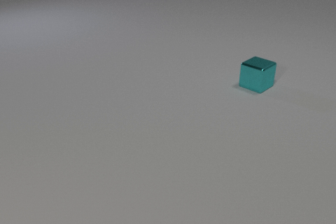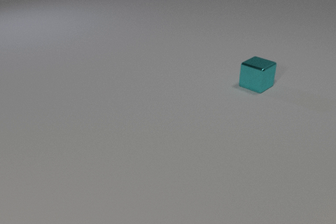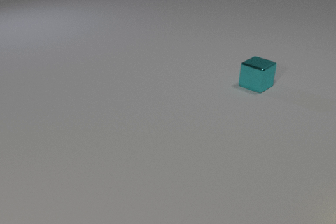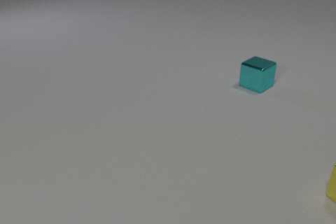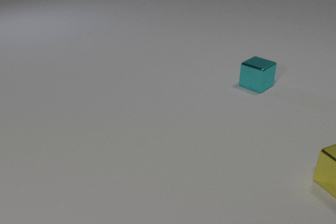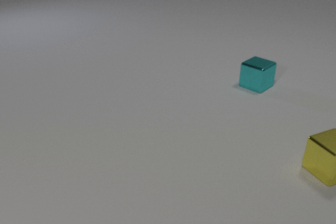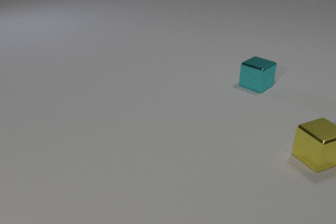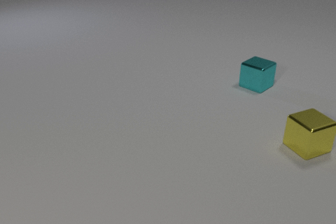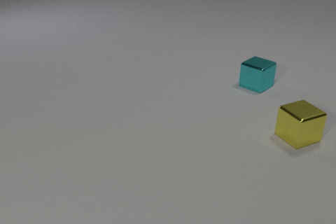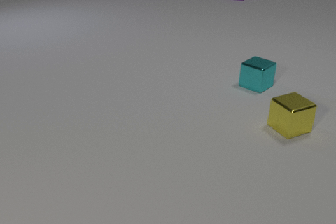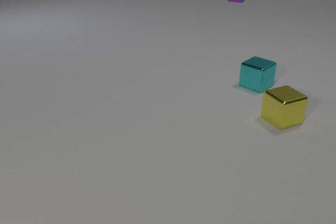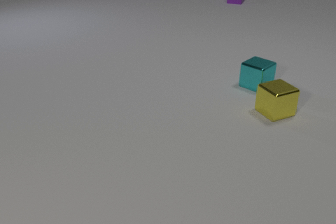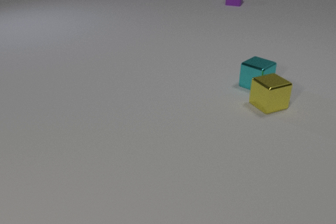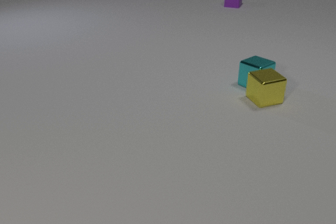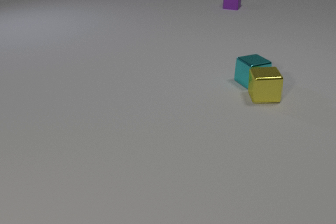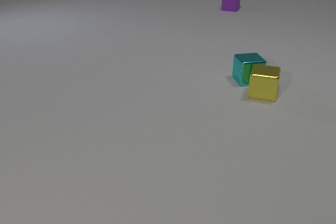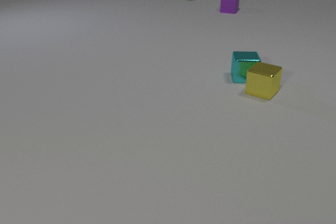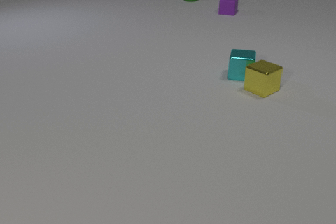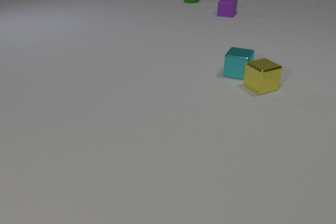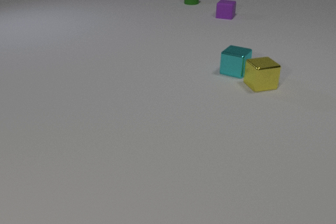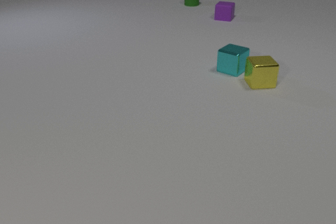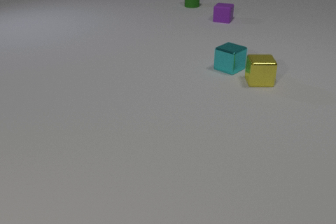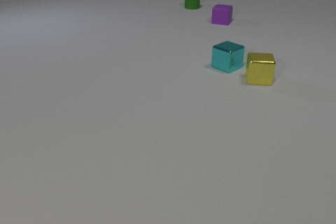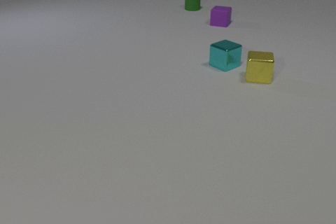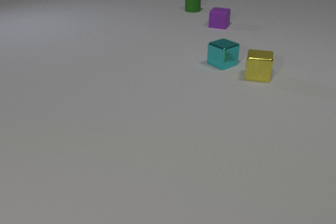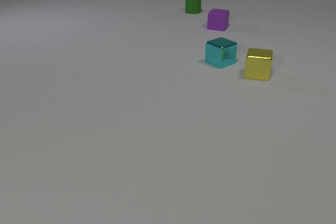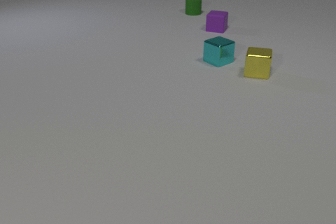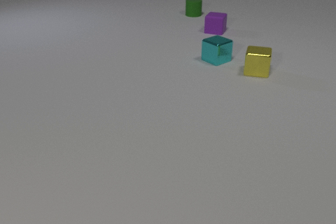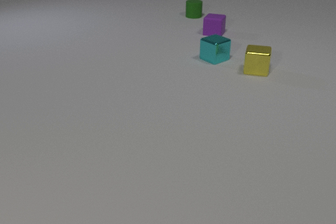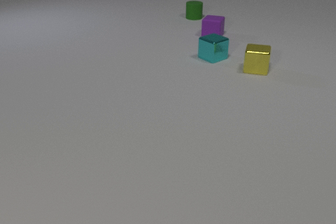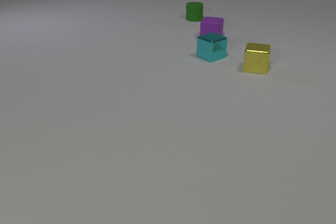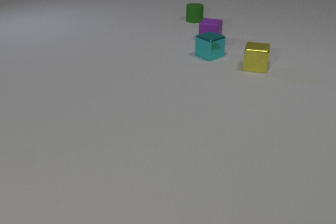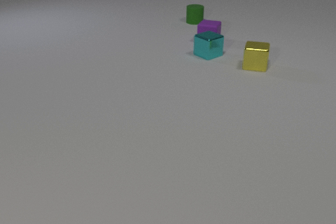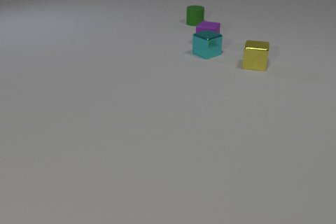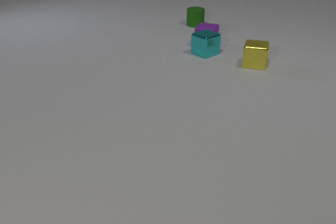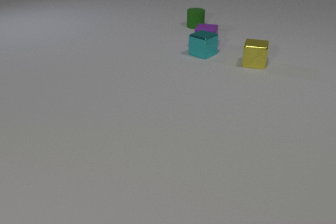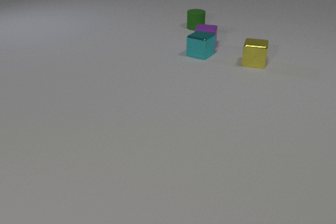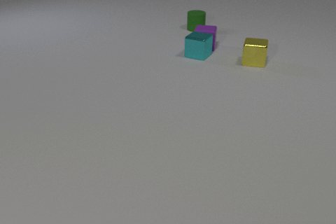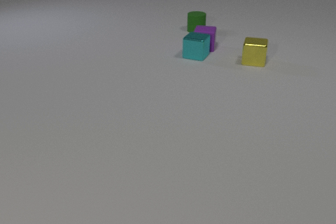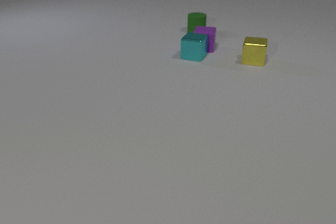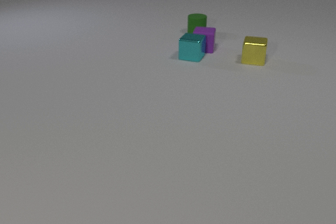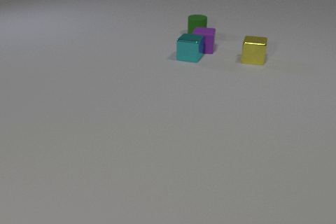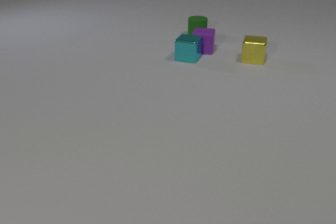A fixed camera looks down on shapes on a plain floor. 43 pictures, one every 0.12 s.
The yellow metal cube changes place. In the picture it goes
away from the camera.
The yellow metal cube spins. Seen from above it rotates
clockwise.
0.00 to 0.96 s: The yellow metal cube comes in at the right edge, slides away from the camera and to the left. The purple rubber cube comes in at the top edge, slides toward the camera.
0.96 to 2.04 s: The yellow metal cube slides away from the camera and to the left, spins so that its near face slides to the left, clockwise seen from above. The cyan metal cube slides away from the camera and to the left, spins clockwise seen from above by about 60 degrees, its near face sliding to the left. The purple rubber cube slides toward the camera. The green rubber cylinder comes in at the top edge, slides toward the camera. The yellow metal cube and the cyan metal cube collide.
2.04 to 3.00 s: The yellow metal cube slides away from the camera, spins clockwise seen from above by about 60 degrees, its near face sliding to the left. The cyan metal cube slides away from the camera and to the left, spins clockwise seen from above by about 30 degrees, its near face sliding to the left. The purple rubber cube slides toward the camera. The green rubber cylinder slides toward the camera.
3.00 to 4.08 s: The yellow metal cube slides away from the camera. The cyan metal cube slides away from the camera and to the left. The purple rubber cube slides toward the camera. The green rubber cylinder slides toward the camera. The cyan metal cube and the purple rubber cube collide.
4.08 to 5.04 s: The yellow metal cube slides away from the camera. The cyan metal cube slides to the left and toward the camera, spins so that its near face slides to the right, counterclockwise seen from above. The purple rubber cube slides toward the camera. The green rubber cylinder slides toward the camera.
How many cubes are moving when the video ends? 3.
What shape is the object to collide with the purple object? cube.
How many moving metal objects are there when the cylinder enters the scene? 2.
